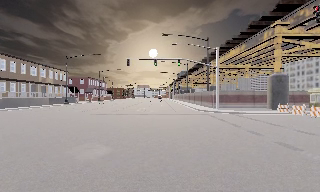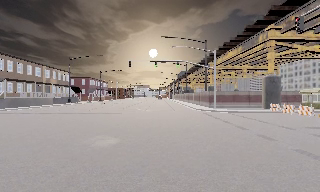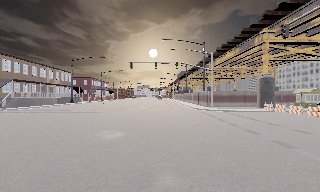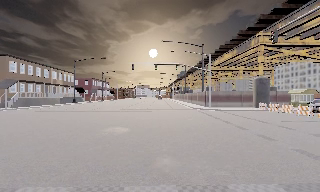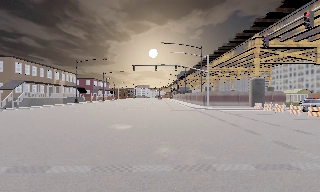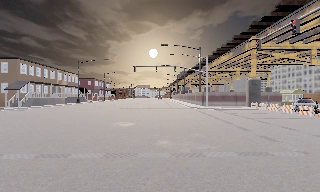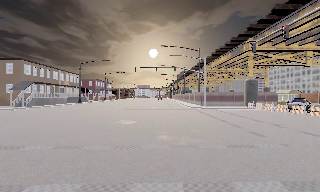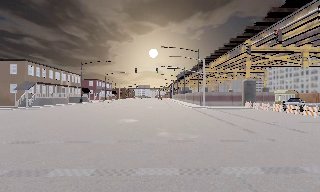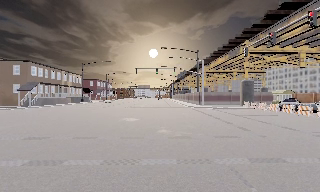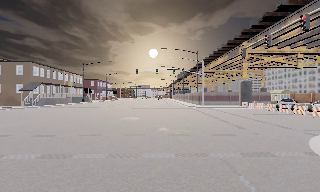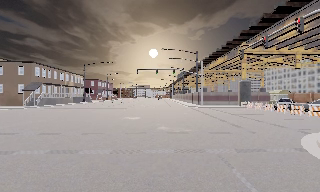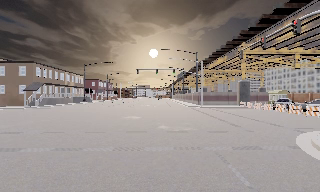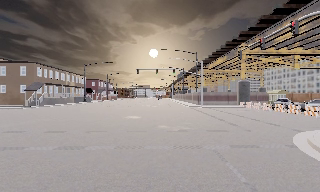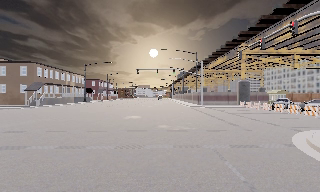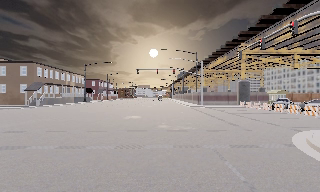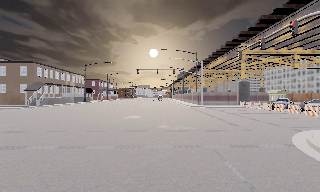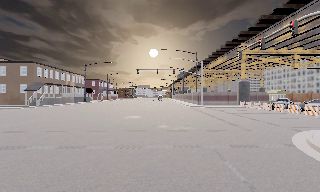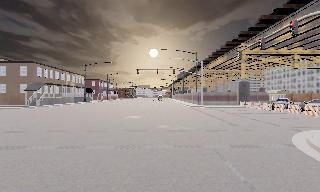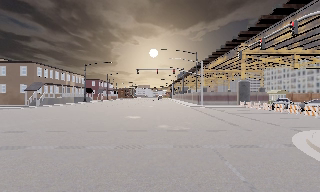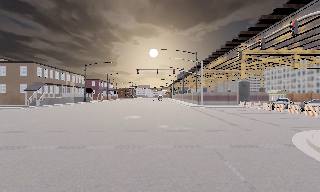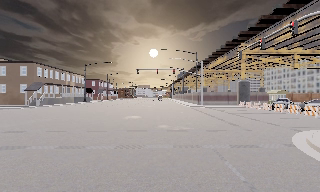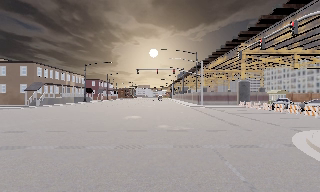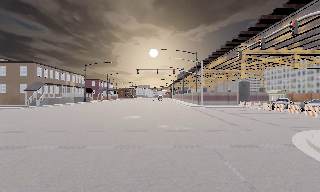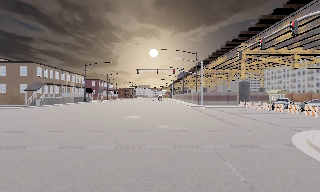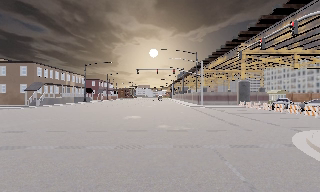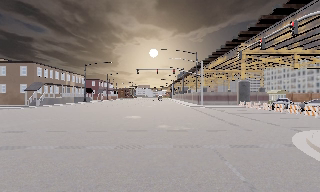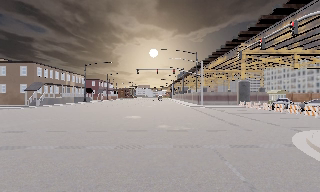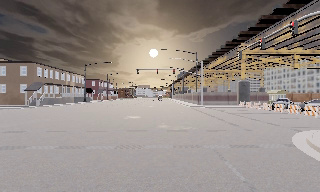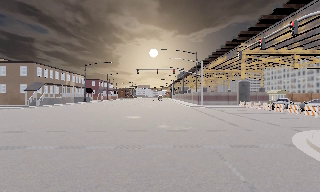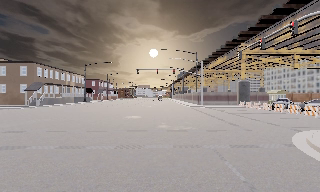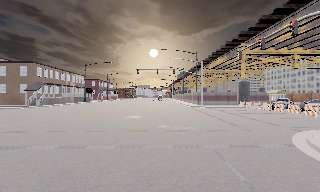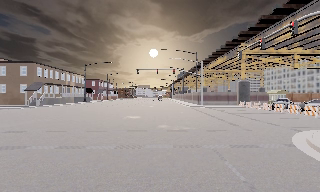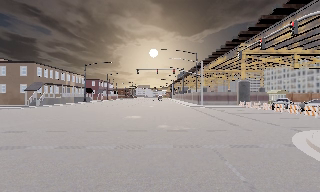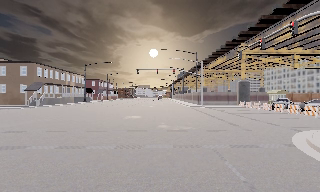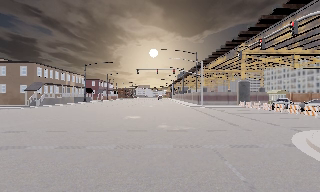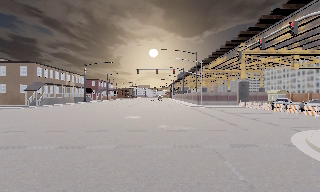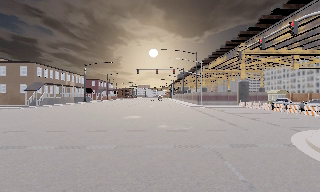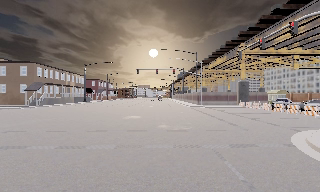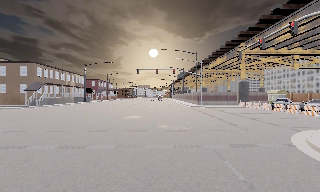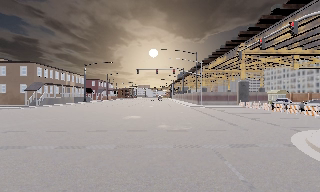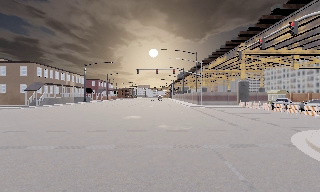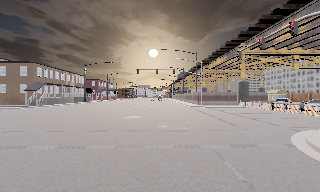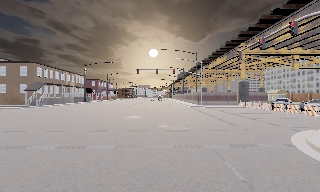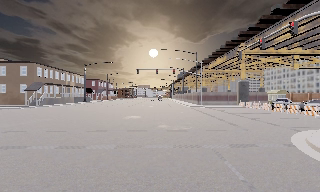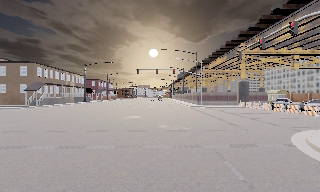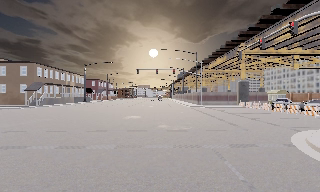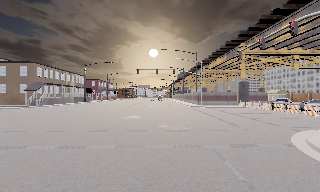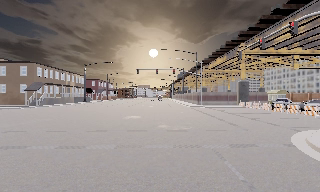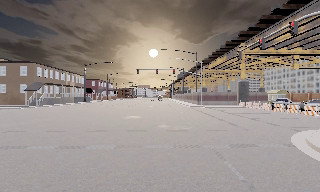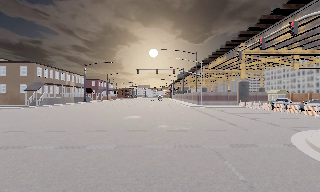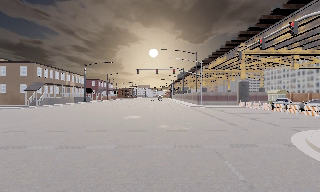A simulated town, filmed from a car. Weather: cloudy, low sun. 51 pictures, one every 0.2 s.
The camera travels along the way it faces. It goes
backward.
0.0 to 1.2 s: The camera travels backward, about 6 m, so what stands in front gets smaller.
1.2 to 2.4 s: The camera travels backward, about 2.5 m, so what stands in front gets smaller. It loses speed.
2.4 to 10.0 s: The camera keeps its place and its aim.
The film runs backward here.
